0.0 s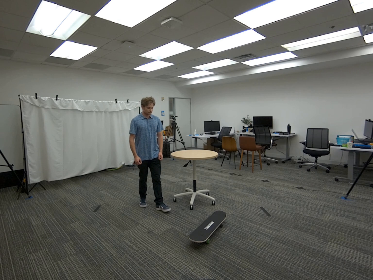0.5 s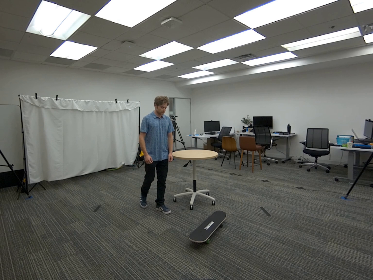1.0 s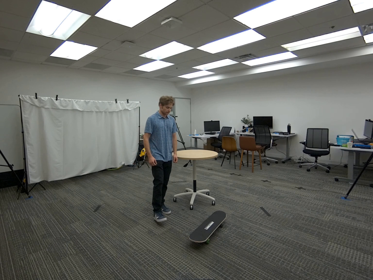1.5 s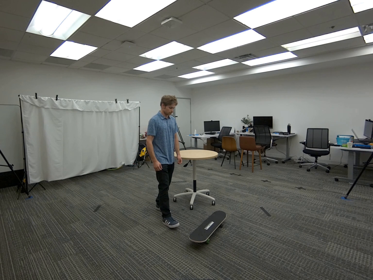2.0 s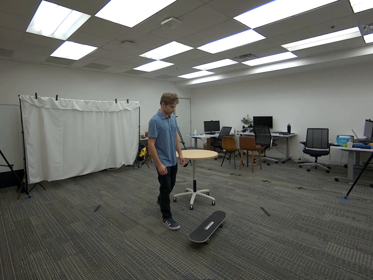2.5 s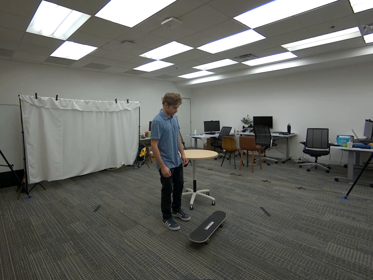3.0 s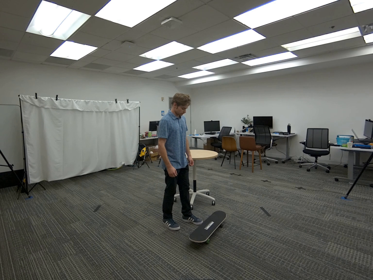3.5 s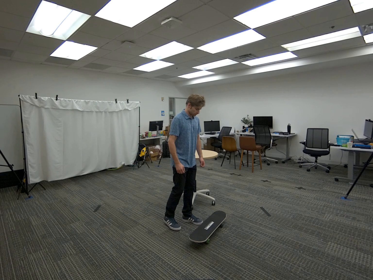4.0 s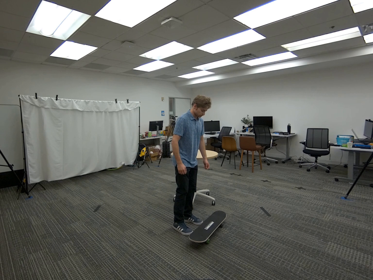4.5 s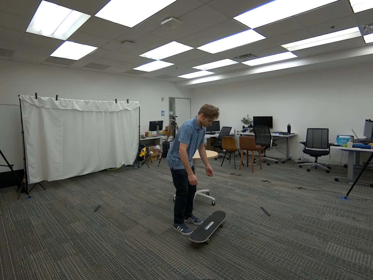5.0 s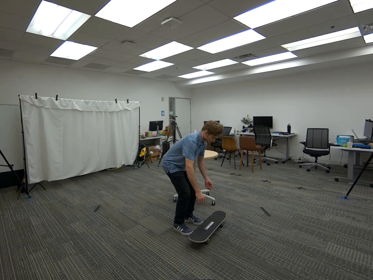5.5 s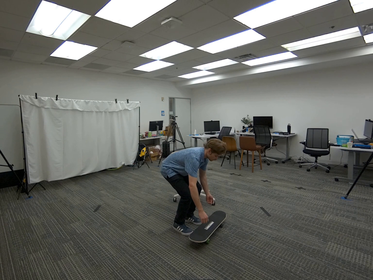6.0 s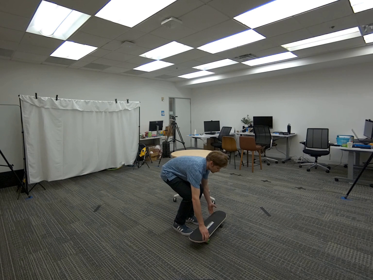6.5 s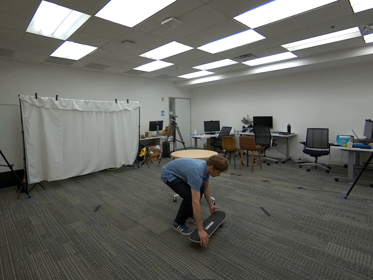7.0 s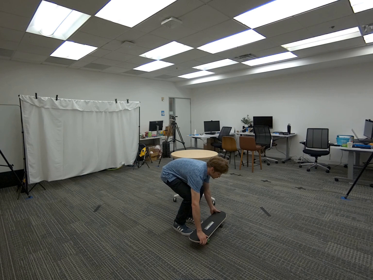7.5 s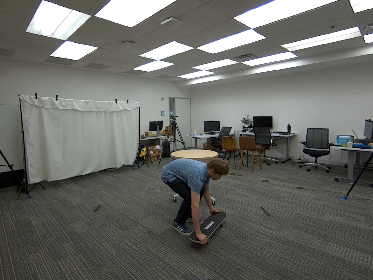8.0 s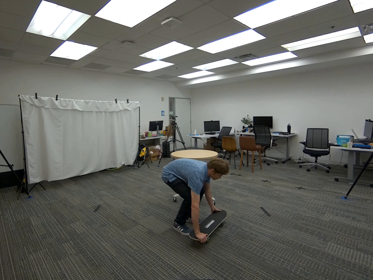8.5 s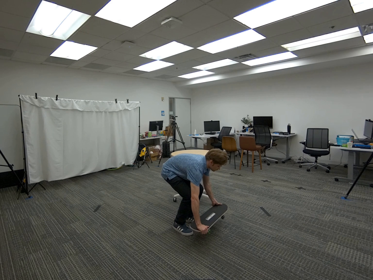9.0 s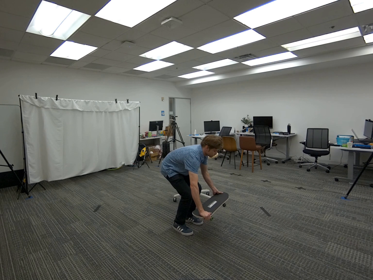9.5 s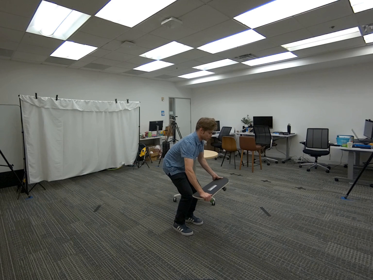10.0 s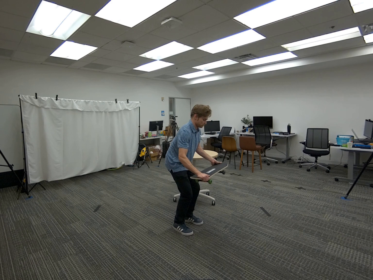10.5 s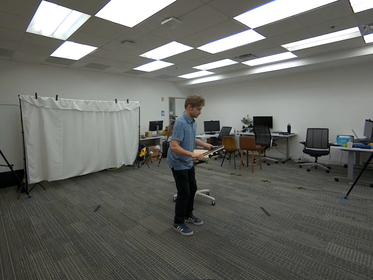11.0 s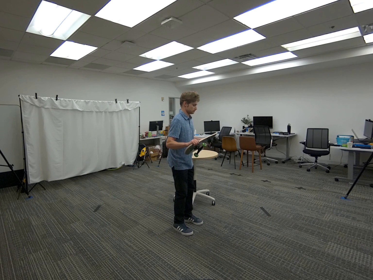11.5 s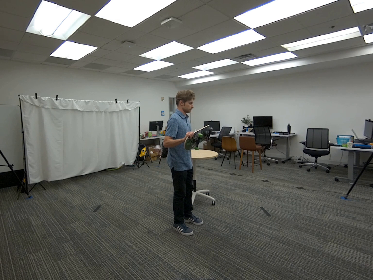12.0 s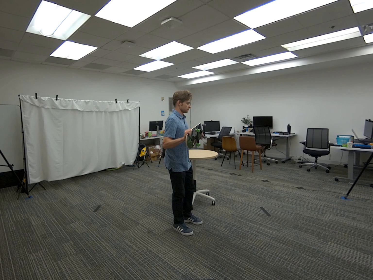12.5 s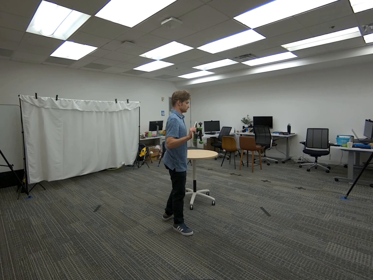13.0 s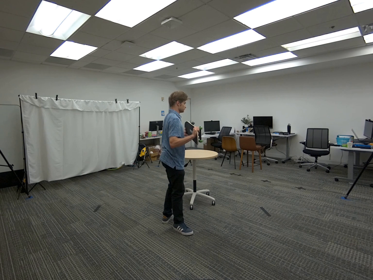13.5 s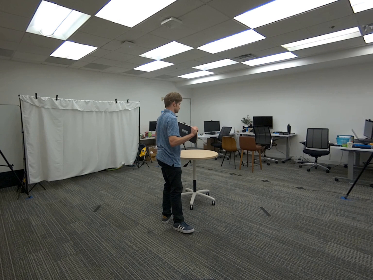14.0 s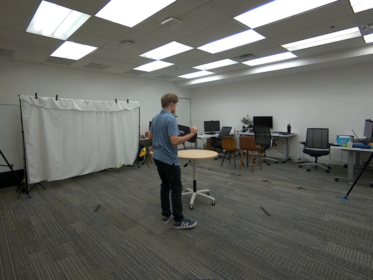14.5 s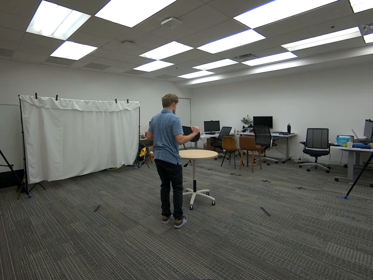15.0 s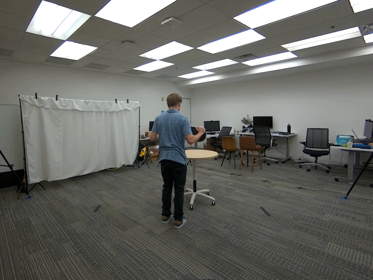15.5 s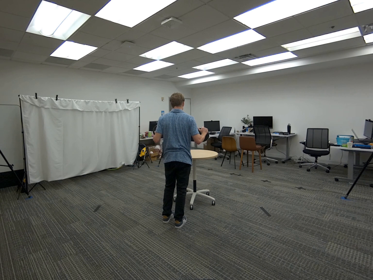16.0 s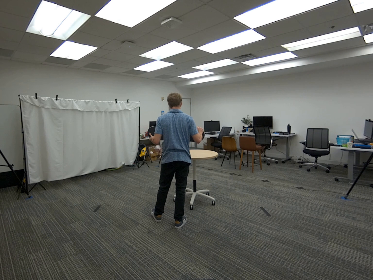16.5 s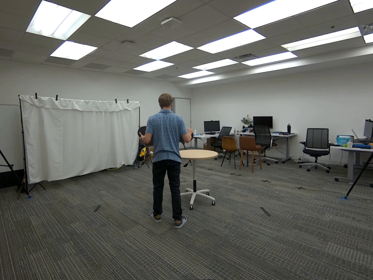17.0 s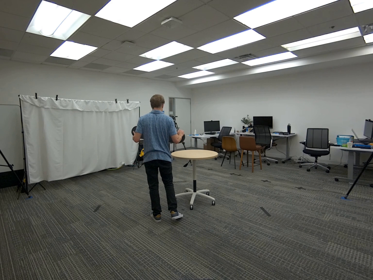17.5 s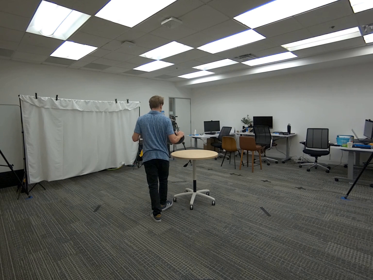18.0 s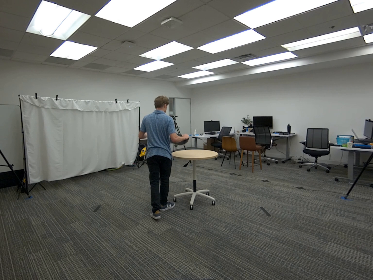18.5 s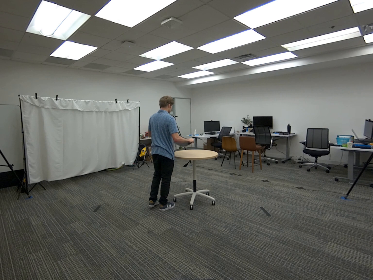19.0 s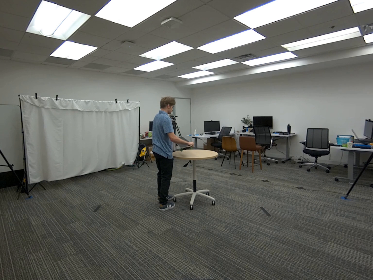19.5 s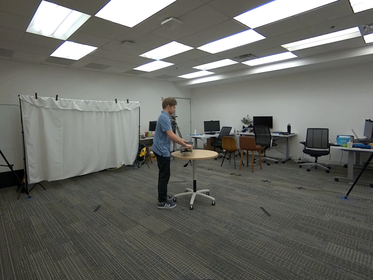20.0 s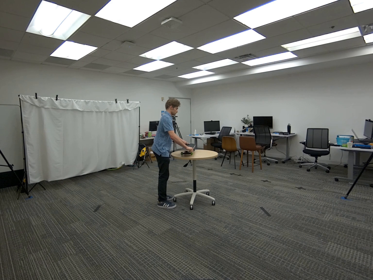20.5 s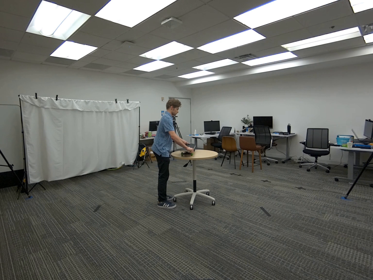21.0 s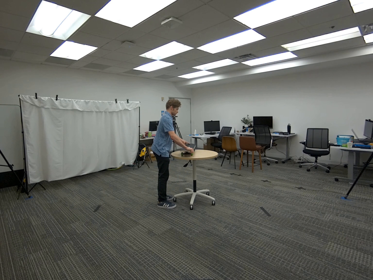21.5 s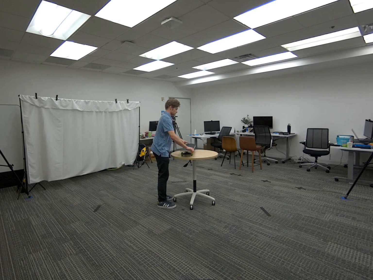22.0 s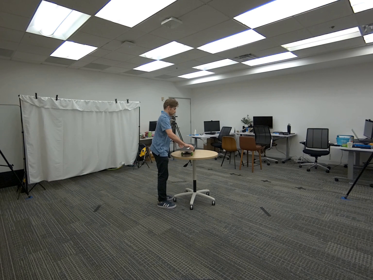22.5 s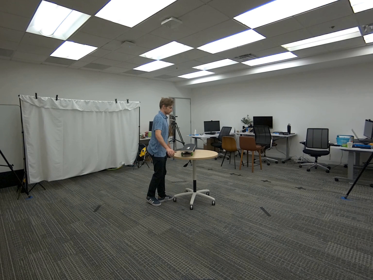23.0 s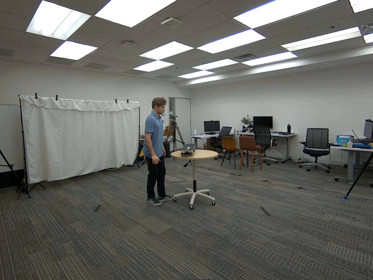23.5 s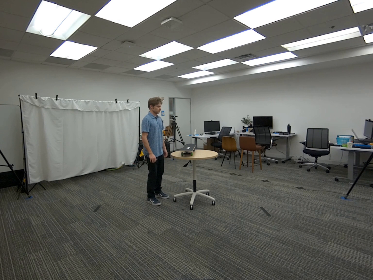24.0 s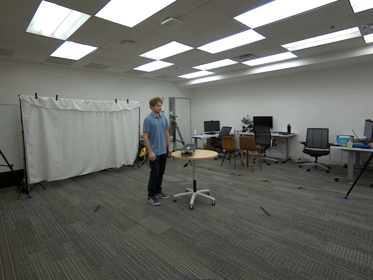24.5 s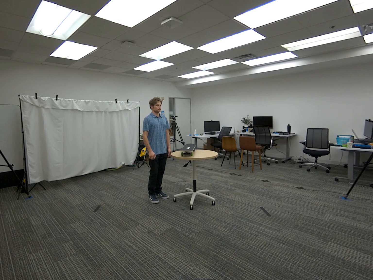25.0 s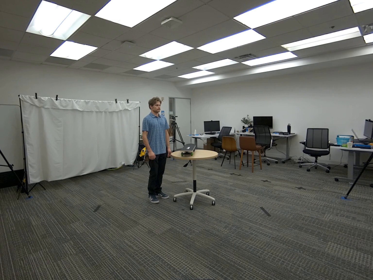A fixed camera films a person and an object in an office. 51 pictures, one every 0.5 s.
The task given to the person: Walk to the skateboard on the ground. Pick up the skateboard with both hands and place the skateboard on the round table.
